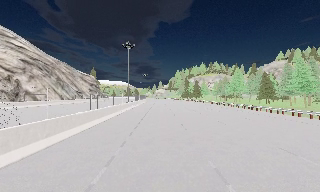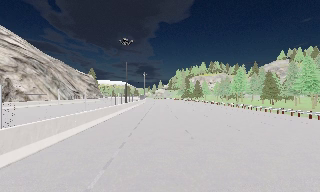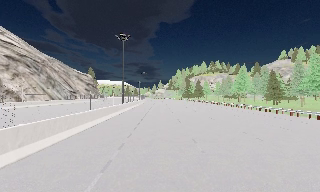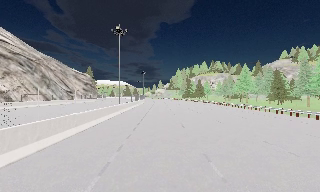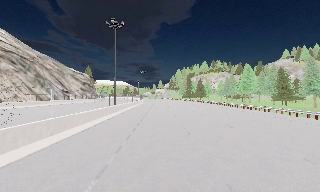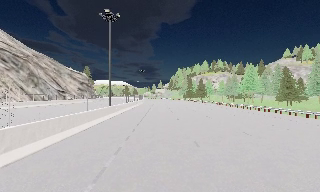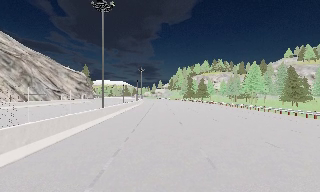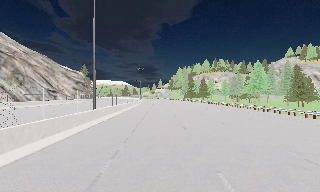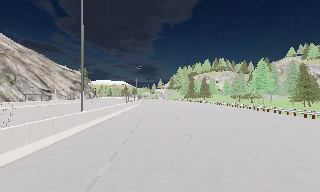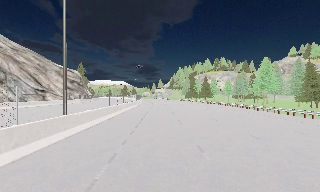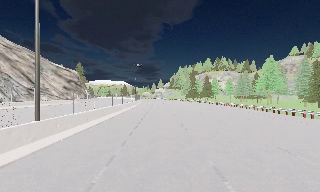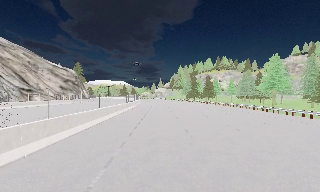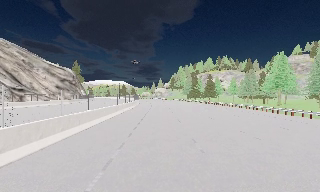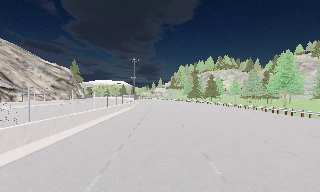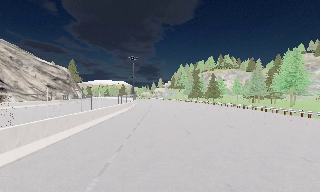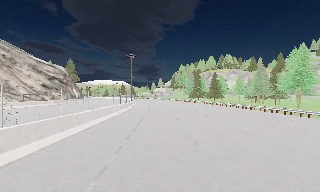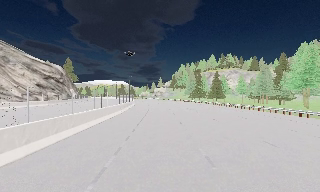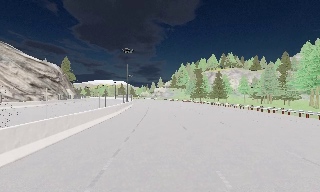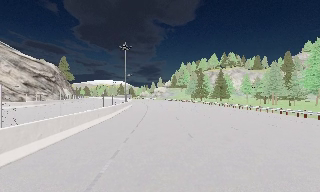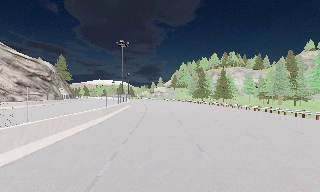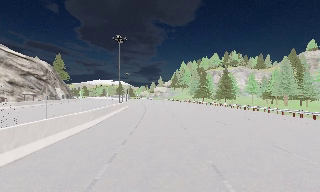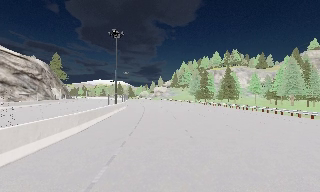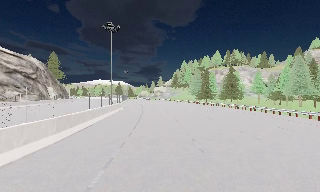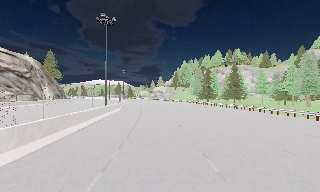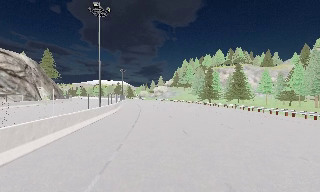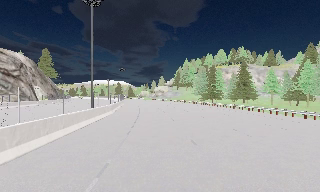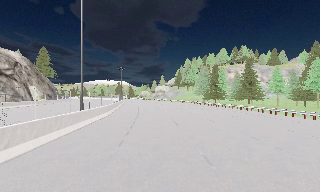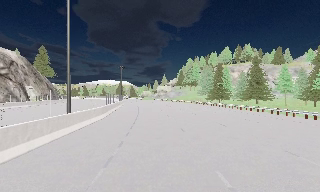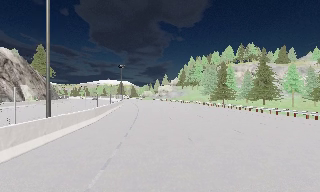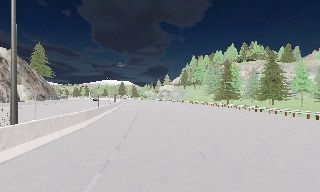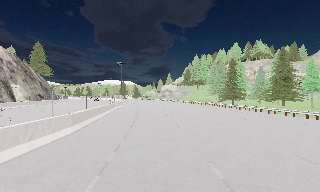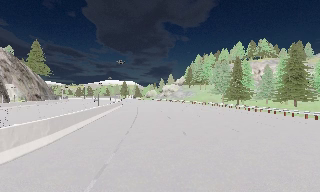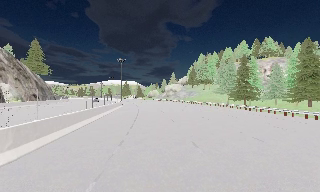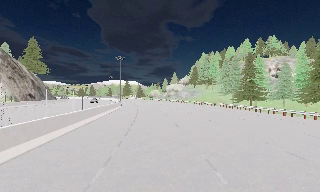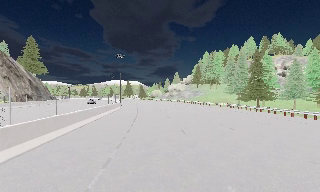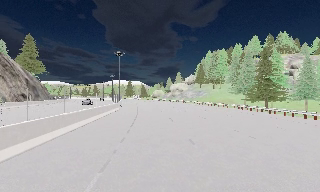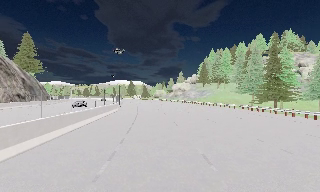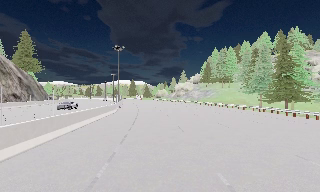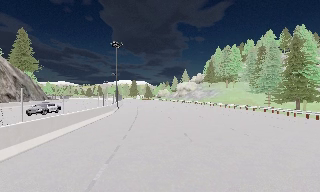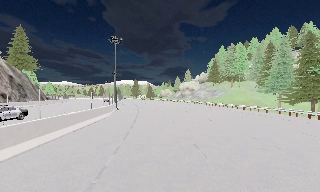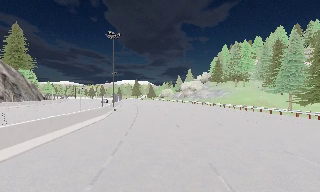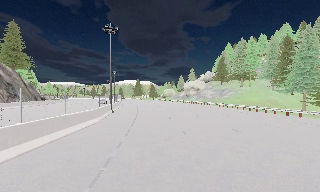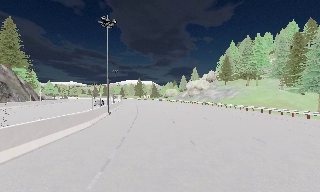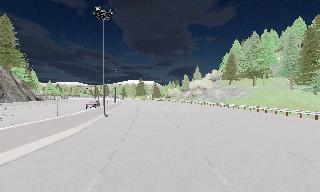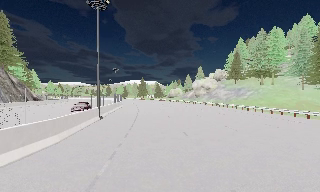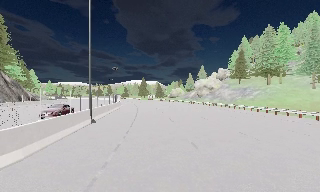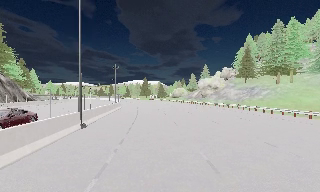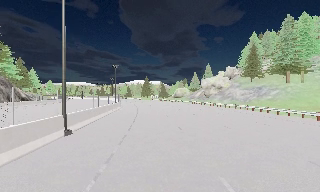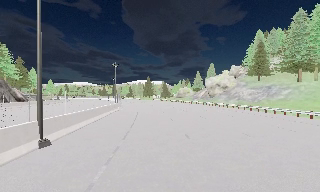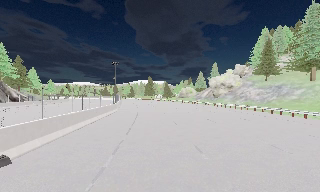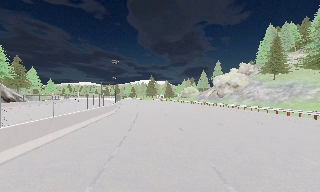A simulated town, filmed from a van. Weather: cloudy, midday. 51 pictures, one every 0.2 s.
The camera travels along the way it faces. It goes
forward.
0.0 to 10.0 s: The camera swings to its left by about 15 degrees, and the scene slides to the right. It travels forward, about 110 m, so what stands in front looms larger.
The film runs forward here.
